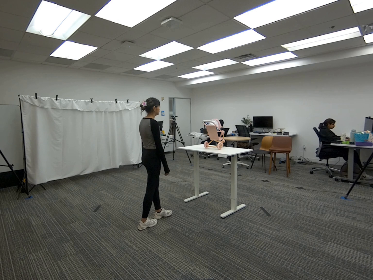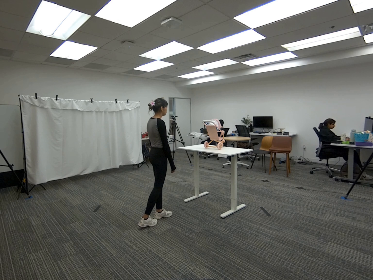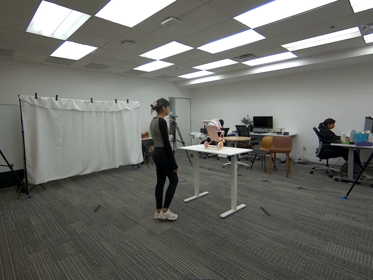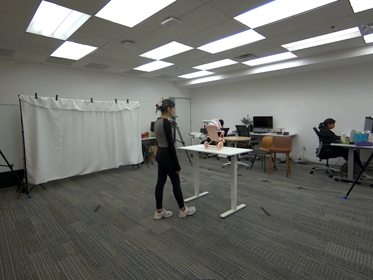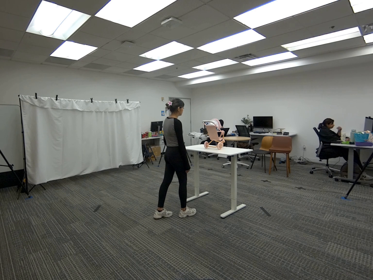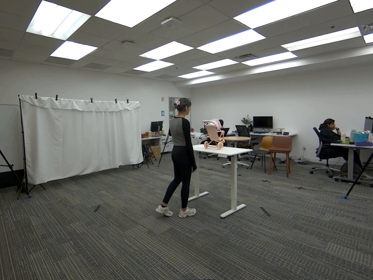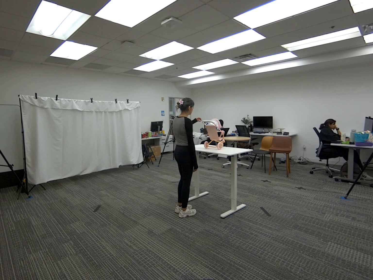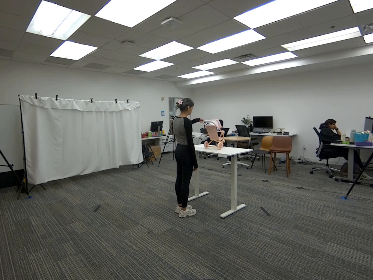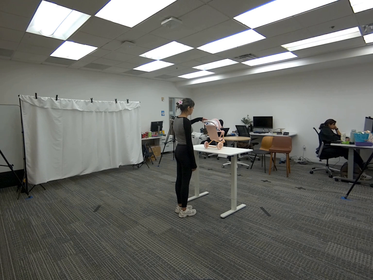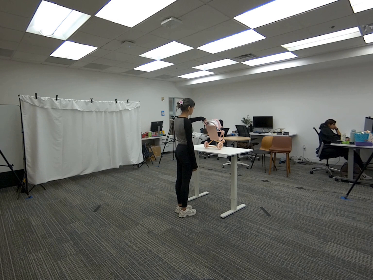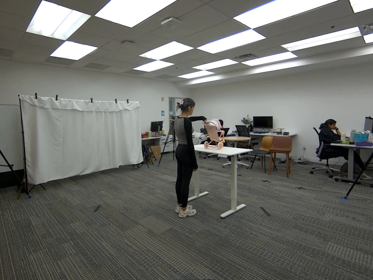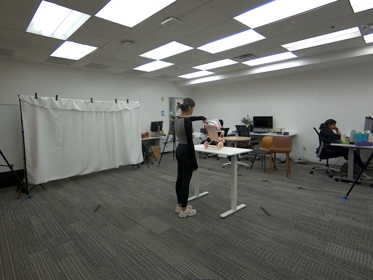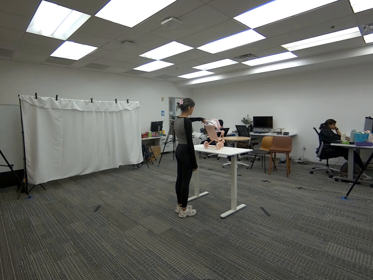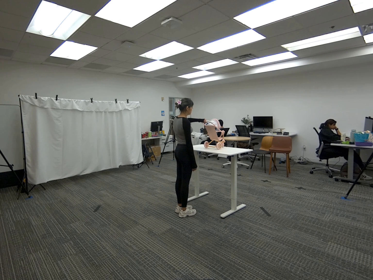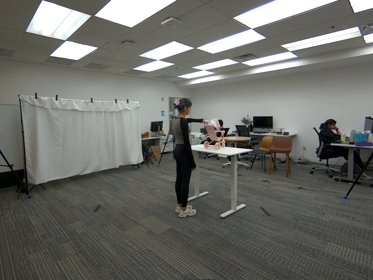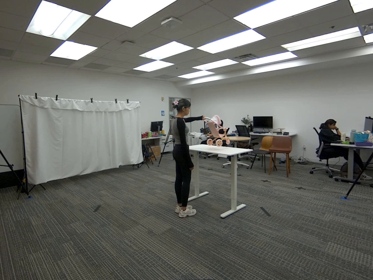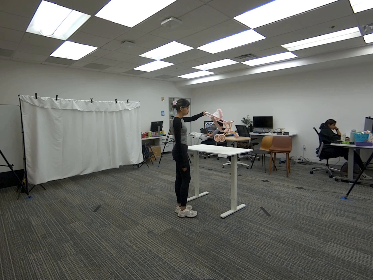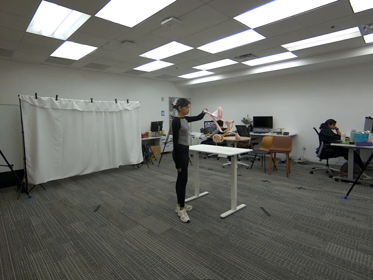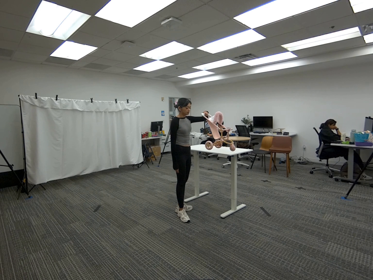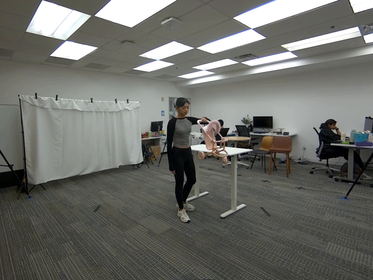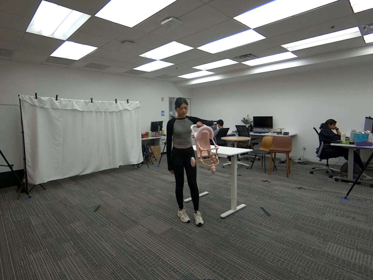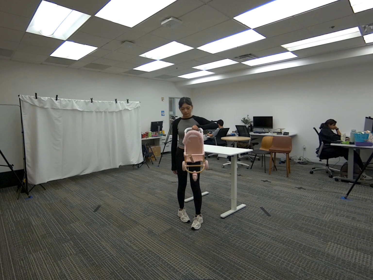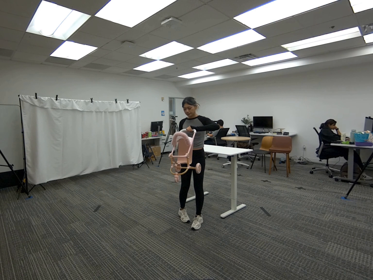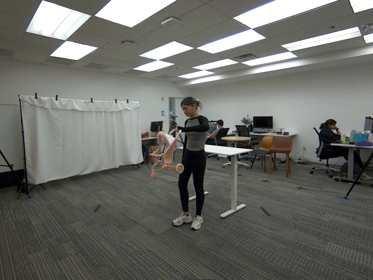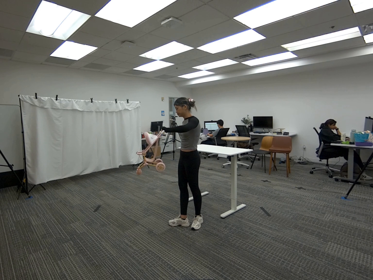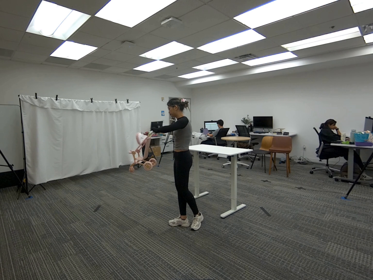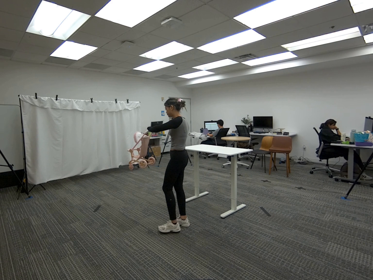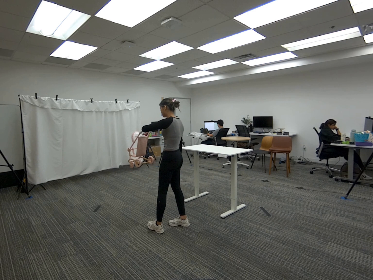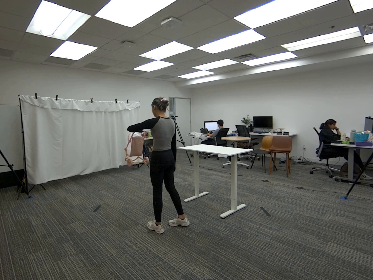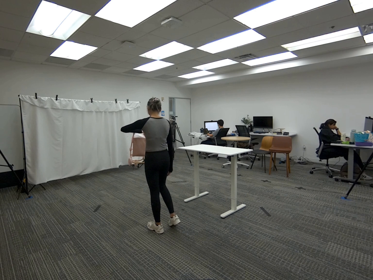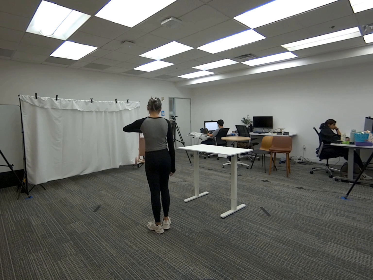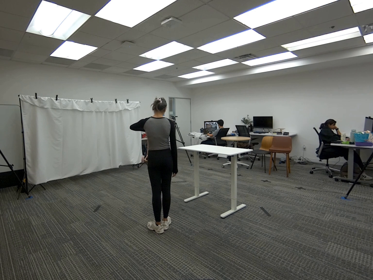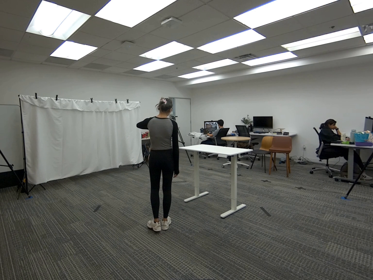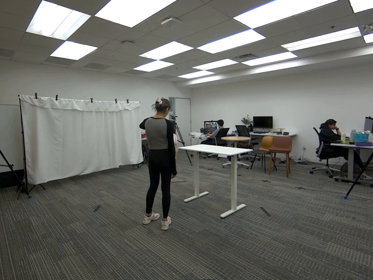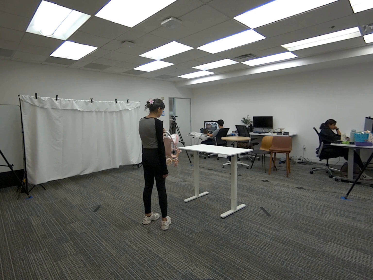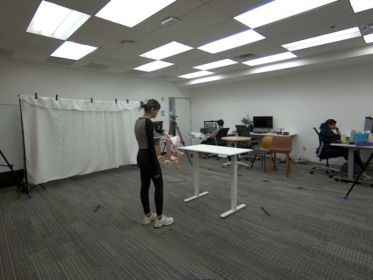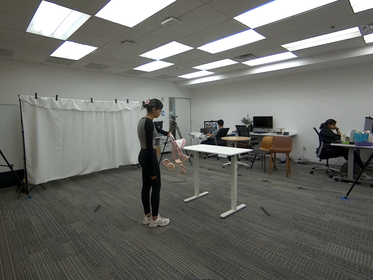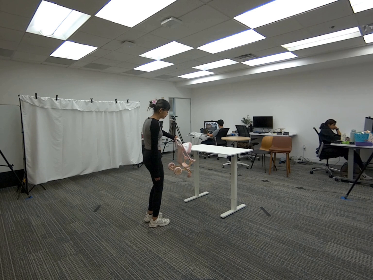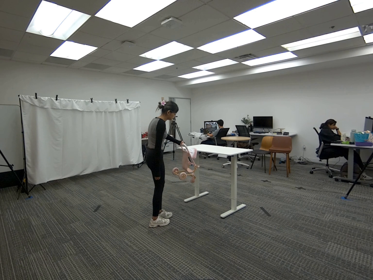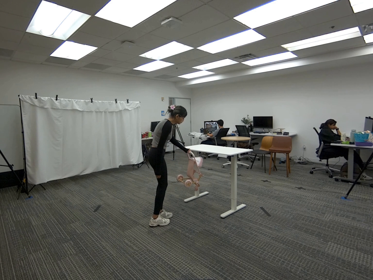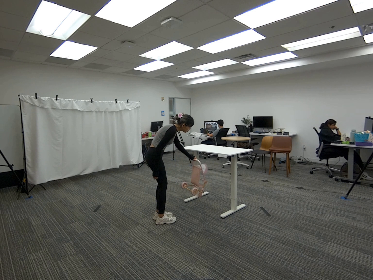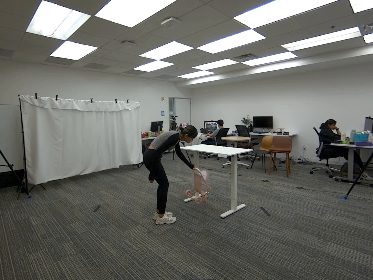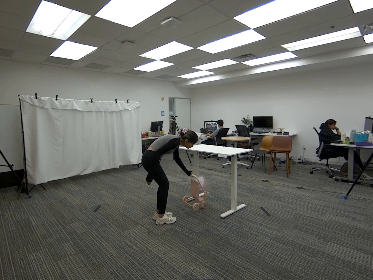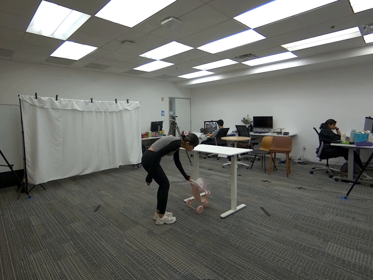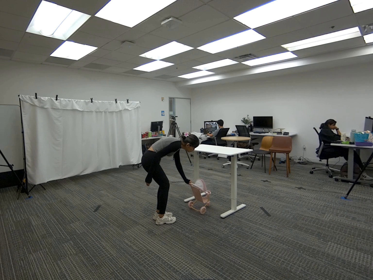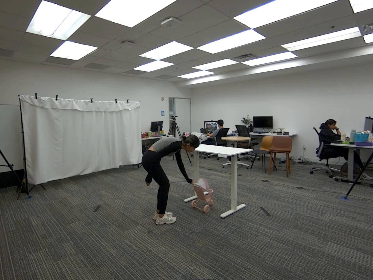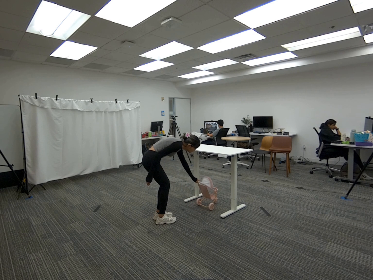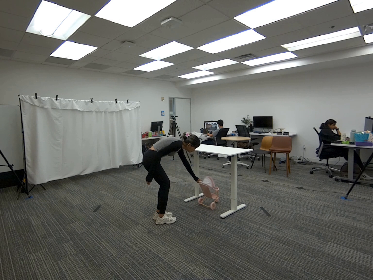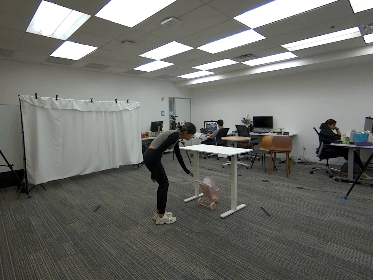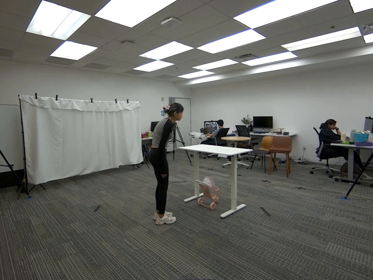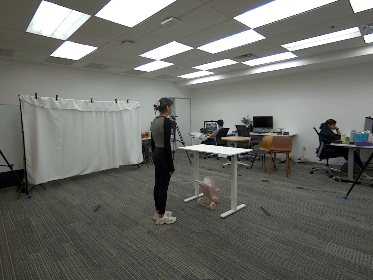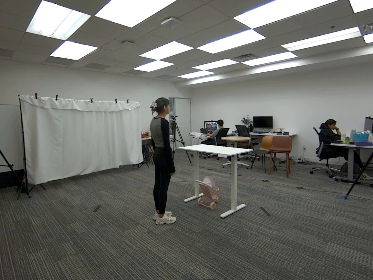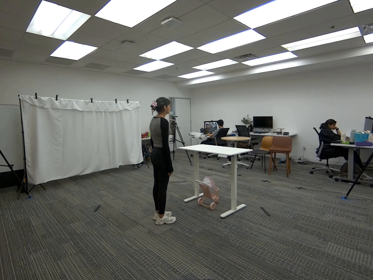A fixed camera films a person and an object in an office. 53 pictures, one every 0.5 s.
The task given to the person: Walk over to the toy stroller on the desk and pick up using left hand. Walk around the bounding area with the stroller in front, place on the floor infront of the desk, and slide the stroller underneath the desk. Stand when finished.
